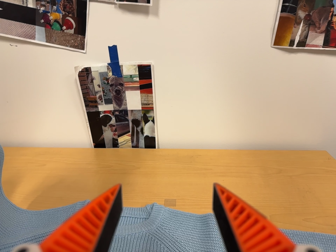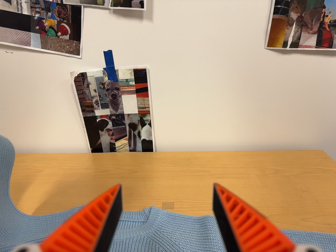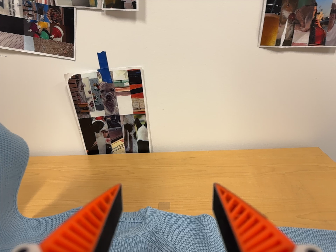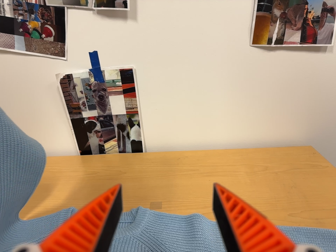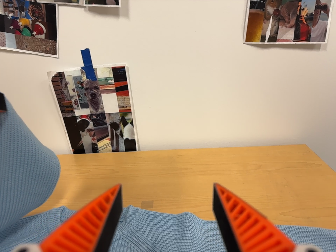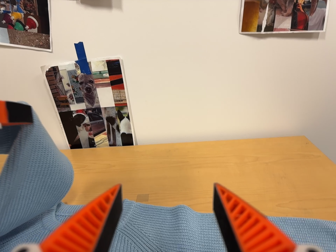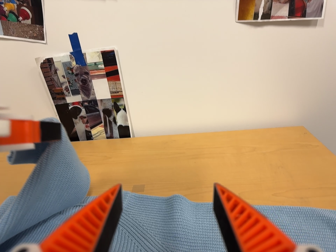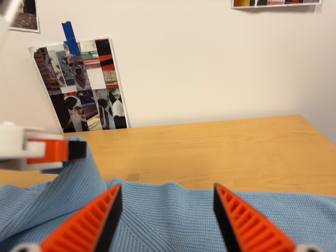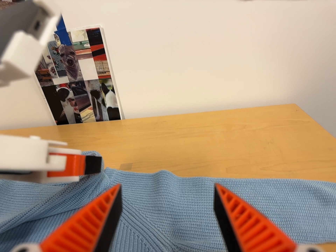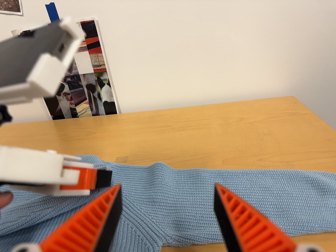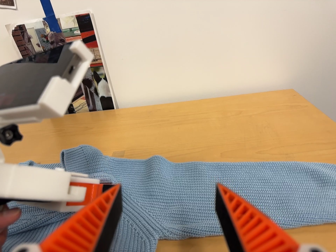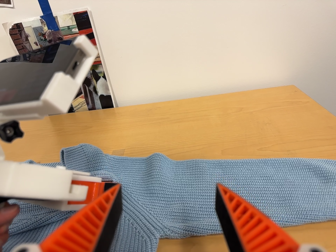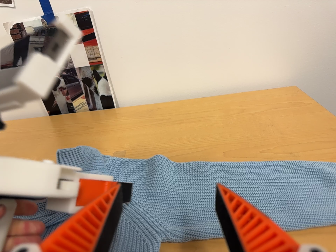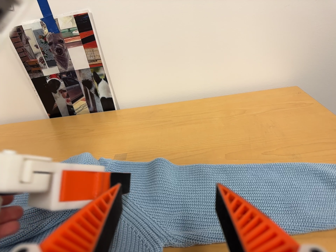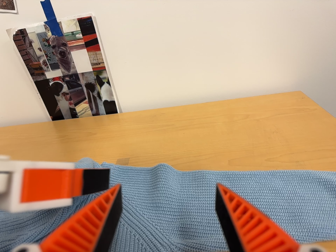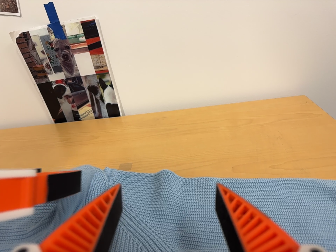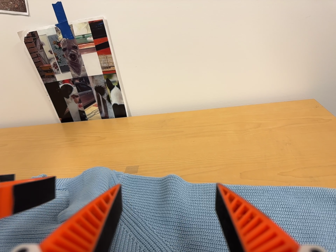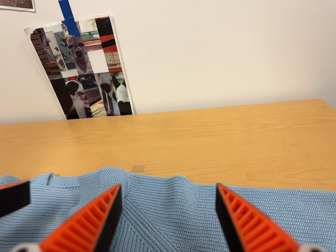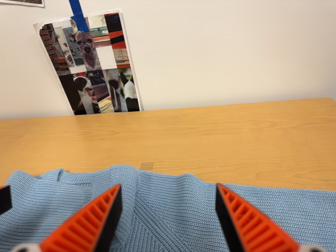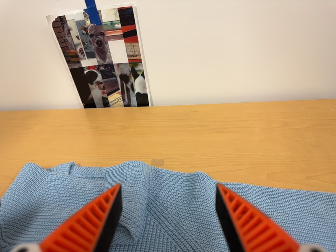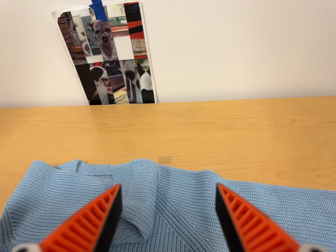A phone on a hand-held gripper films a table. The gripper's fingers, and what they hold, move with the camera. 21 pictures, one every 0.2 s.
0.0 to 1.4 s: The camera travels to its right and toward the bottom of its view, about 10 cm, so close, fixed things drift to the left.
1.4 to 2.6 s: The camera shifts only a little, or ends up much as it began.
2.6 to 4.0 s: The camera travels toward the top of its view and to its left, about 9 cm.
The film runs forward here.
